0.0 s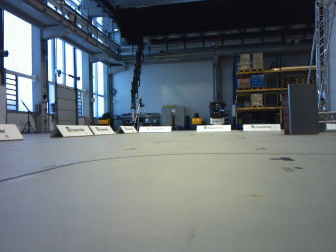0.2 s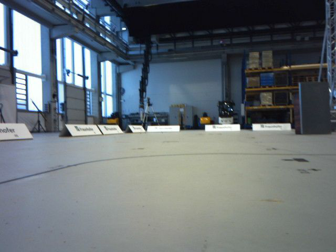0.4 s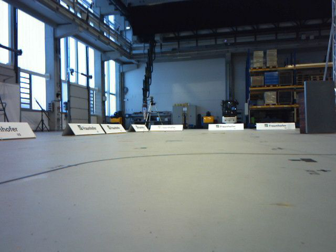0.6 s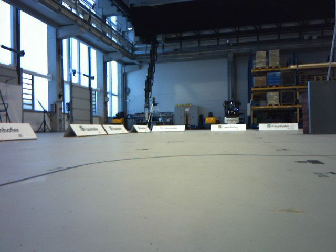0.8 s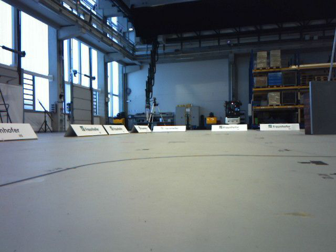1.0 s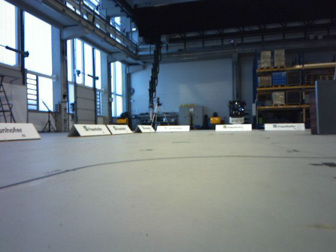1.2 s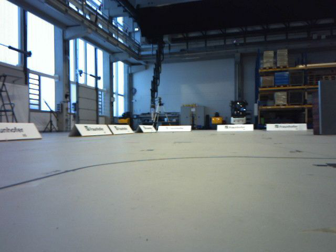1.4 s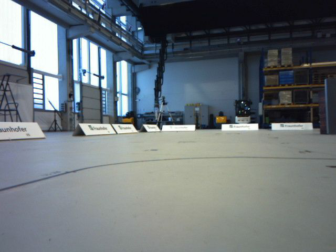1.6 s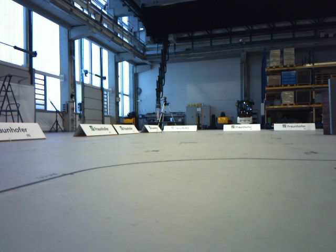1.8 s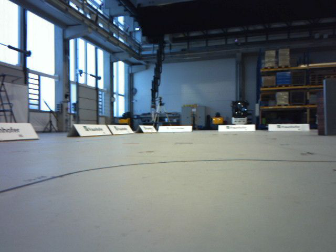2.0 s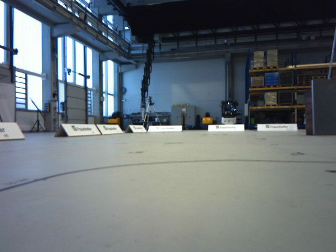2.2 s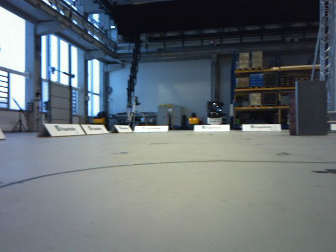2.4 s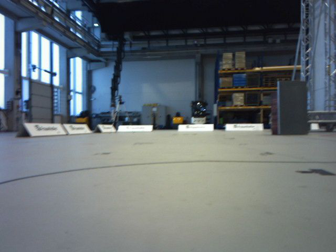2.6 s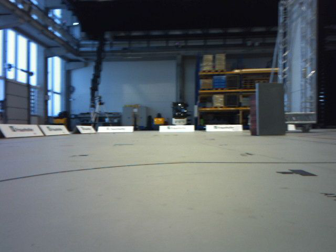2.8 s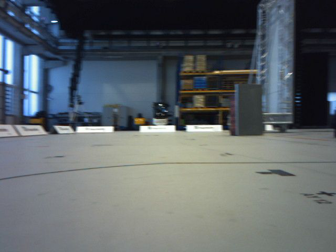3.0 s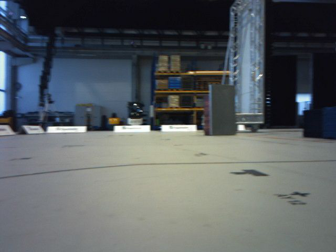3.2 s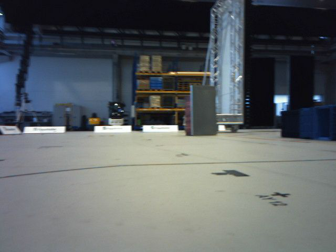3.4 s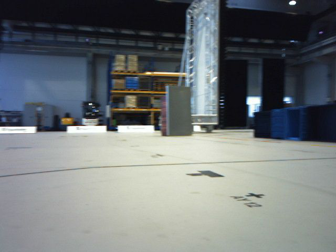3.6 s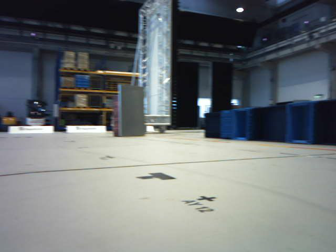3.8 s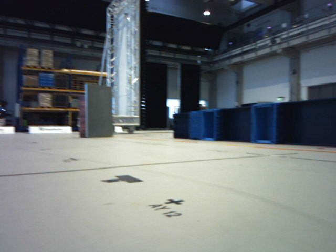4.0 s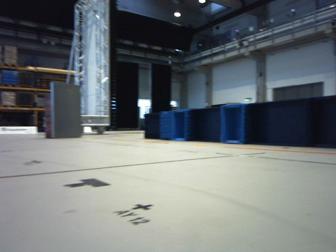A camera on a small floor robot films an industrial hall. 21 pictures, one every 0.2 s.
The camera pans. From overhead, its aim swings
clockwise.
The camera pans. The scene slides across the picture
to the left.
0.0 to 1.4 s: The camera travels forward, about 0.3 m, so what stands in front looms larger.
1.4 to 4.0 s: The camera swings to its right by about 50 degrees, and the scene slides to the left. It travels forward, about 0.5 m.
The film runs forward here.
